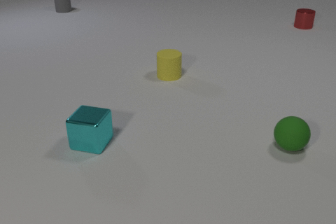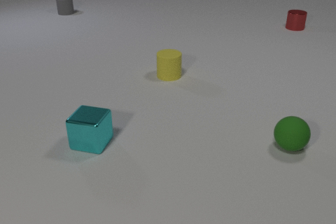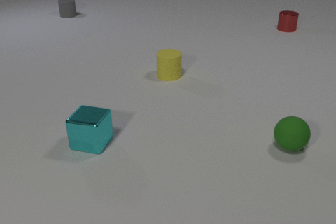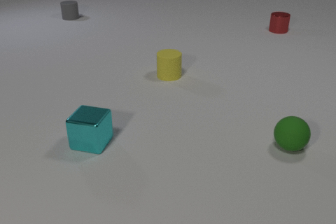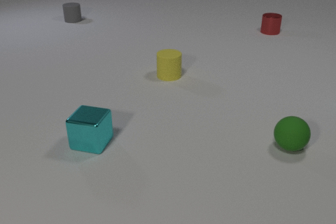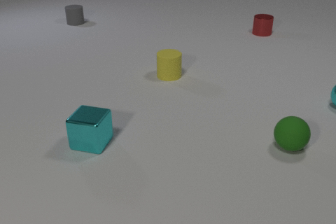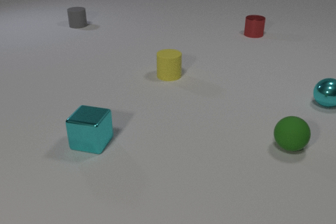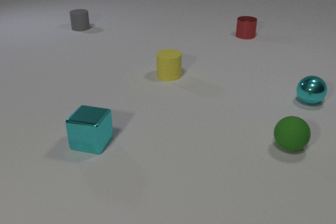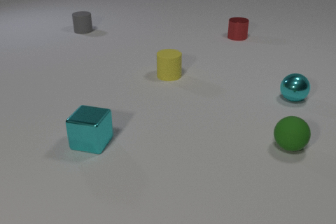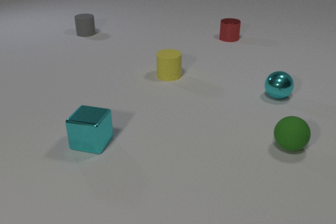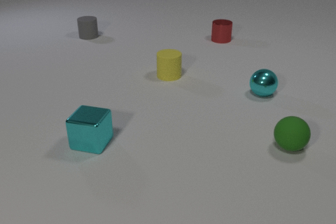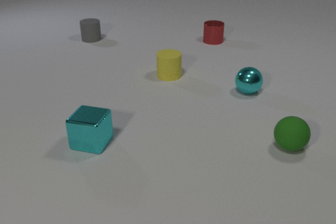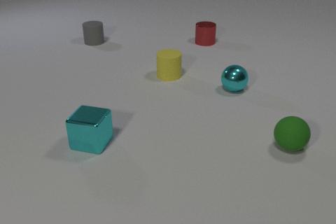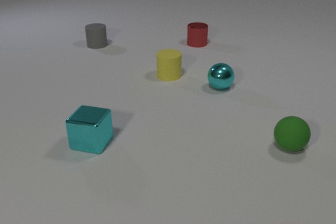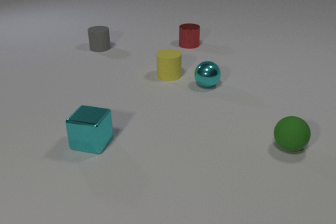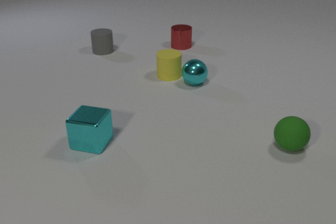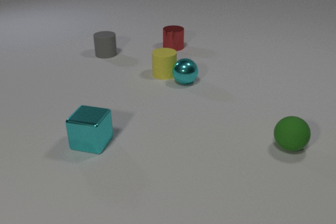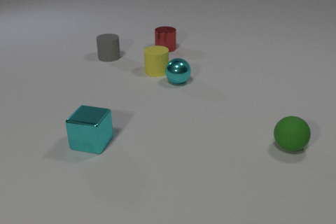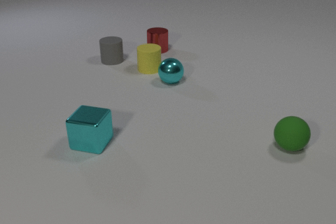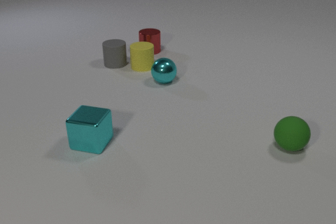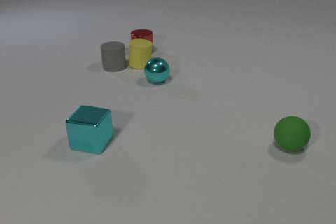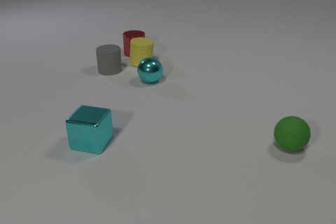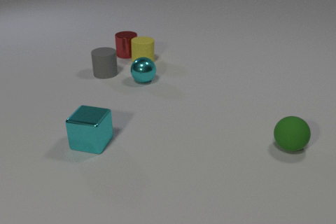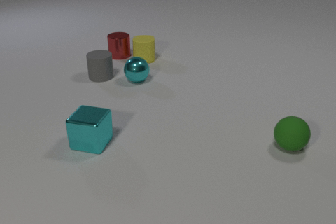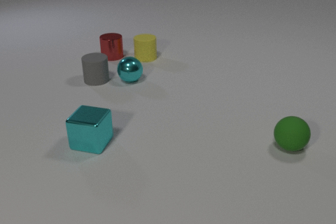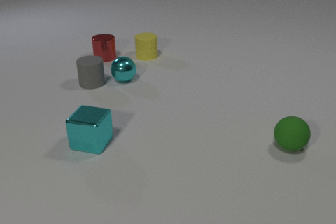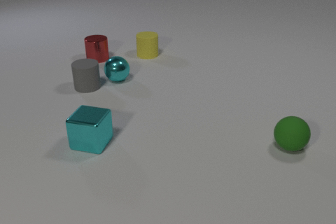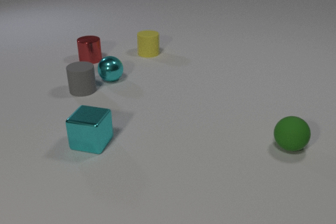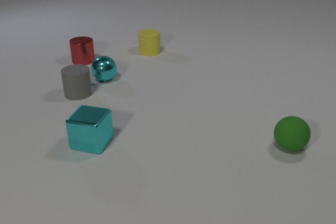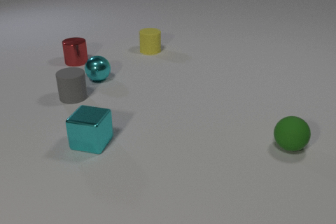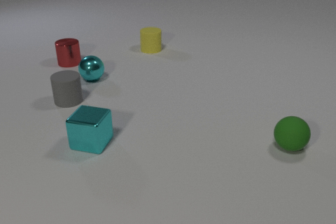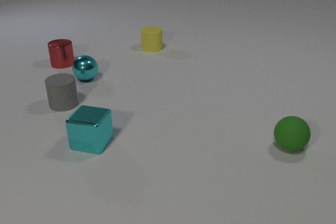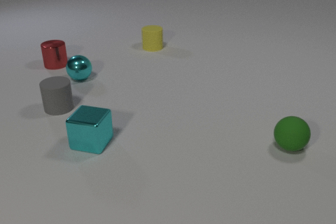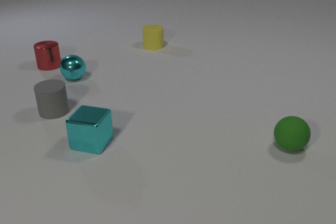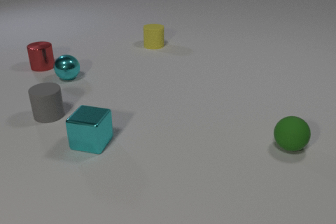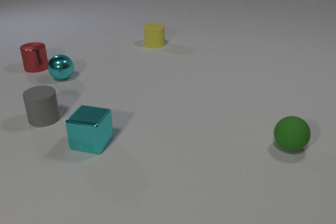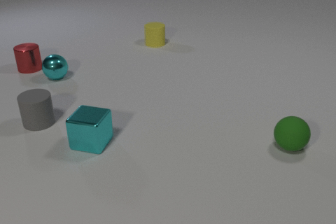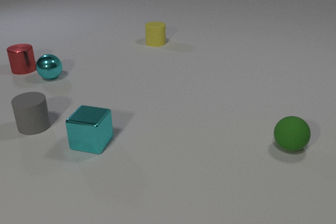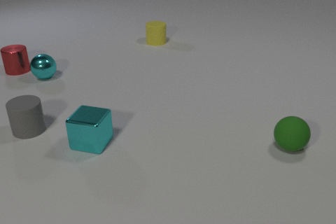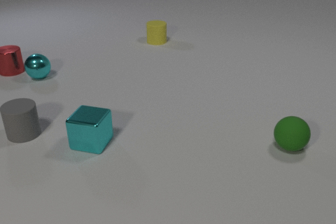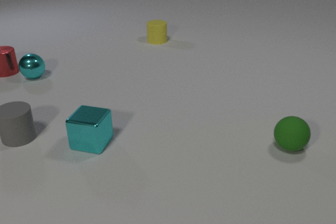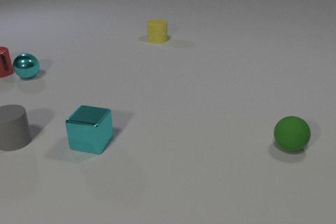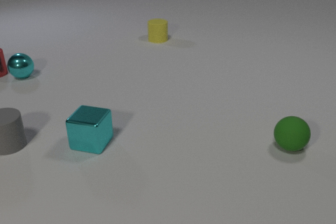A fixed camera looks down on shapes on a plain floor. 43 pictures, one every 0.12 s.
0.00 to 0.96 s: The cyan metal sphere comes in at the right edge, rolls to the left. The gray rubber cylinder slides toward the camera. The red metal cylinder slides to the left and toward the camera.
0.96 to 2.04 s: The cyan metal sphere rolls to the left. The yellow rubber cylinder slides to the left and away from the camera. The gray rubber cylinder slides toward the camera. The red metal cylinder slides to the left and toward the camera. The cyan metal sphere and the yellow rubber cylinder collide.
2.04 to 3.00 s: The cyan metal sphere rolls to the left. The yellow rubber cylinder slides away from the camera. The gray rubber cylinder slides toward the camera. The red metal cylinder slides to the left. The yellow rubber cylinder and the gray rubber cylinder collide.
3.00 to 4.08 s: The cyan metal sphere rolls to the left. The yellow rubber cylinder slides away from the camera. The gray rubber cylinder slides toward the camera and to the left. The red metal cylinder slides to the left.
4.08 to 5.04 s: The cyan metal sphere rolls to the left and away from the camera. The yellow rubber cylinder slides away from the camera. The gray rubber cylinder slides toward the camera and to the left. The red metal cylinder slides to the left.
How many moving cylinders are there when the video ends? 3.
What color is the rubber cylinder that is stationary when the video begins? yellow.
How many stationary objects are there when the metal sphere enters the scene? 3.
